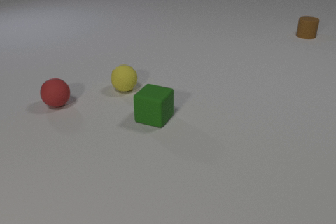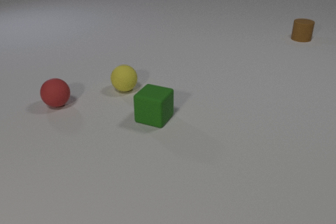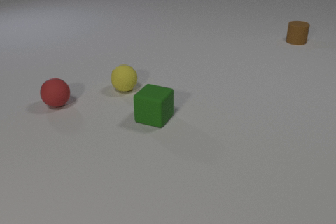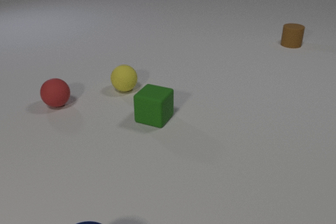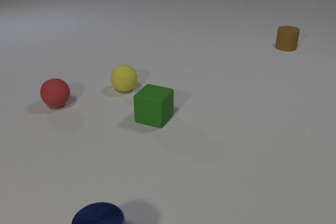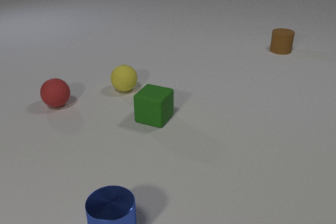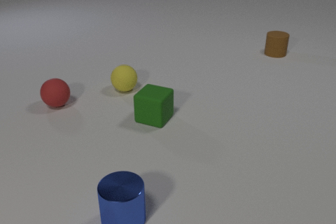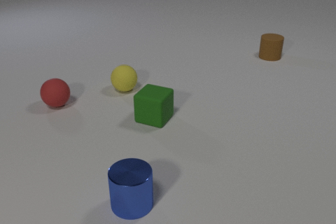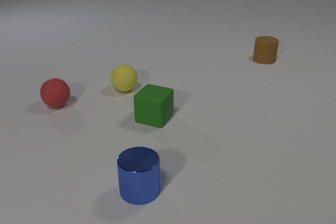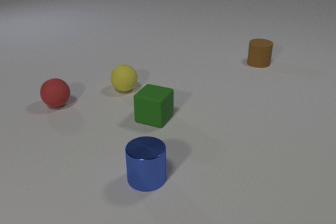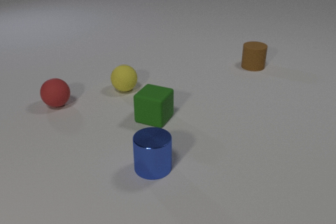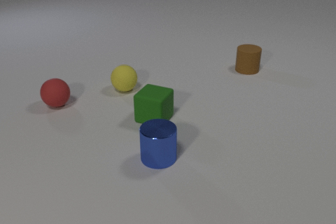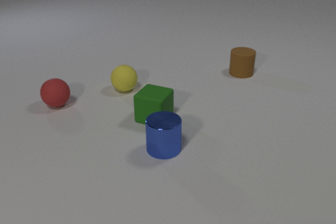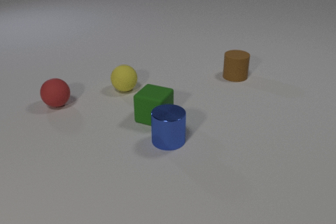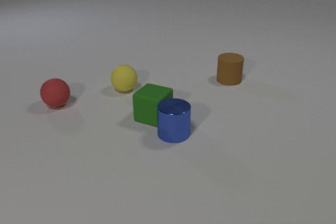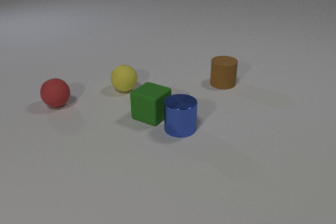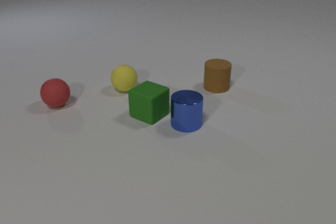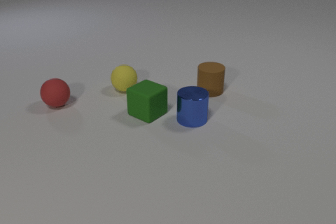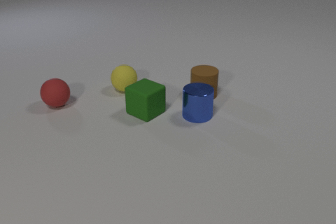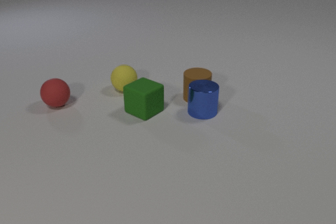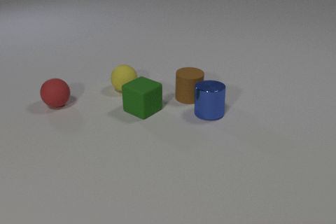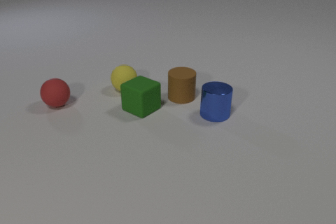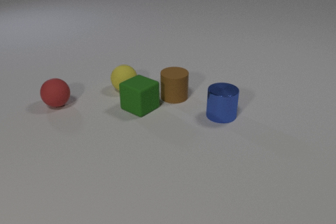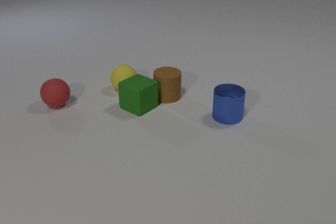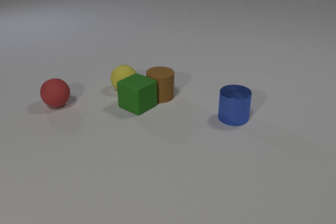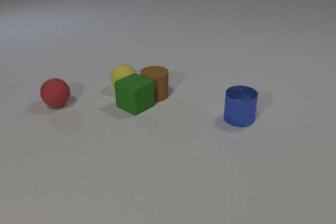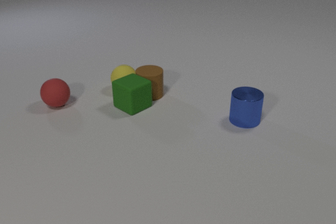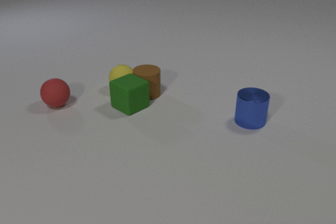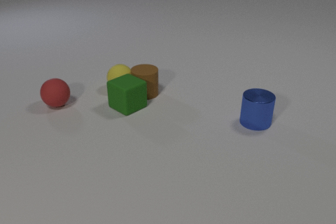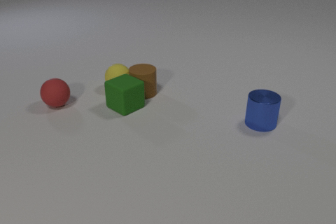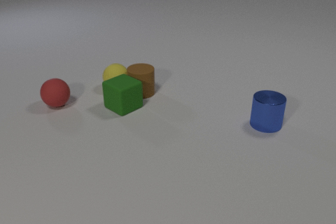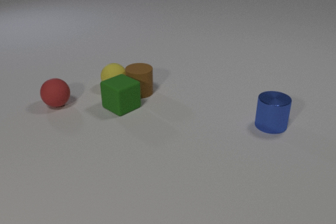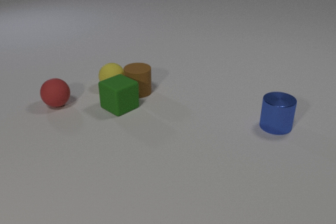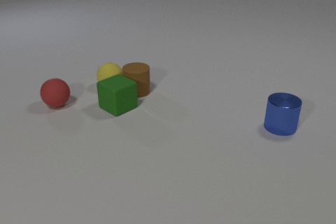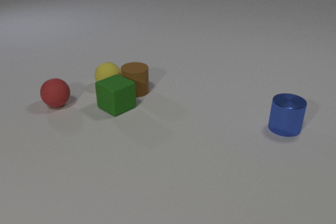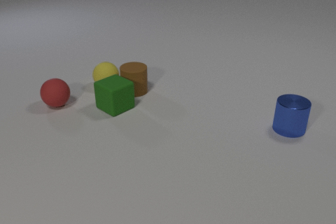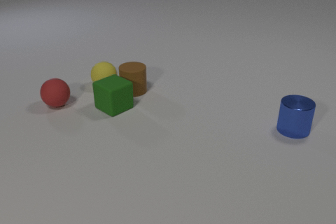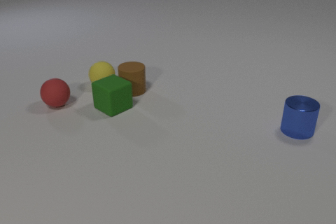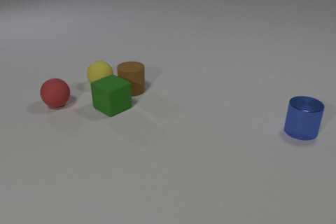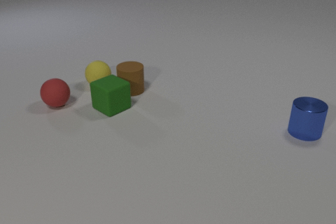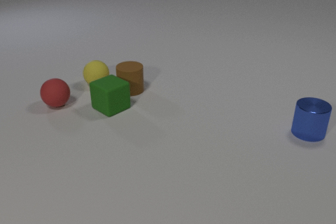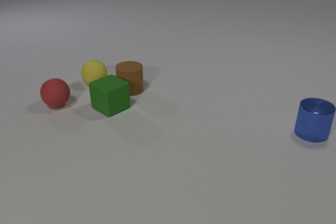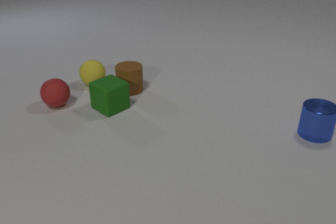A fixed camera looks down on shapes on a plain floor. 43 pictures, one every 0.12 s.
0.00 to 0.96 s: The blue metal cylinder comes in at the bottom edge, slides away from the camera and to the right. The brown rubber cylinder slides toward the camera and to the left.
0.96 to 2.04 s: The blue metal cylinder slides away from the camera and to the right. The brown rubber cylinder slides toward the camera and to the left. The green rubber cube slides away from the camera and to the left. The blue metal cylinder and the green rubber cube collide.
2.04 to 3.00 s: The blue metal cylinder slides to the right. The brown rubber cylinder slides to the left. The green rubber cube slides away from the camera and to the left. The blue metal cylinder and the brown rubber cylinder collide. The brown rubber cylinder and the green rubber cube collide.
3.00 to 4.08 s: The blue metal cylinder slides to the right. The brown rubber cylinder slides to the left and away from the camera. The green rubber cube slides to the left. The yellow rubber sphere rolls to the left and away from the camera. The brown rubber cylinder and the yellow rubber sphere collide.
4.08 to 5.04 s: The blue metal cylinder slides to the right. The brown rubber cylinder slides to the left. The green rubber cube slides to the left. The yellow rubber sphere rolls to the left and away from the camera.
What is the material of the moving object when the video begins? rubber.
Are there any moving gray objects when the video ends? no.
What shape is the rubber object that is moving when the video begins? cylinder.
